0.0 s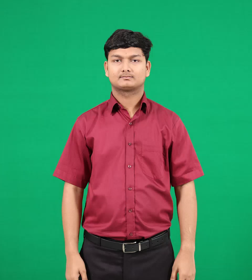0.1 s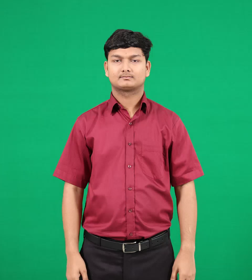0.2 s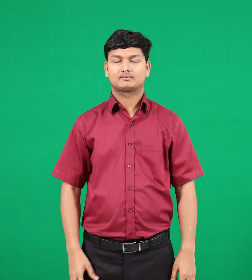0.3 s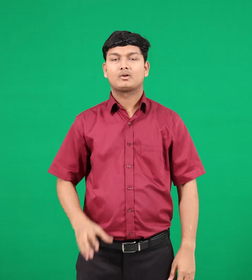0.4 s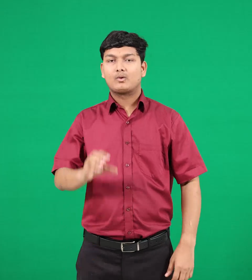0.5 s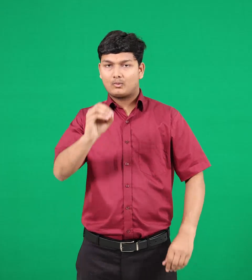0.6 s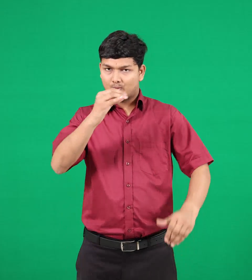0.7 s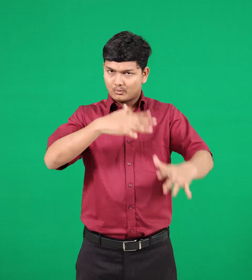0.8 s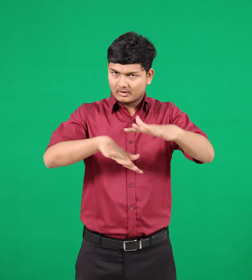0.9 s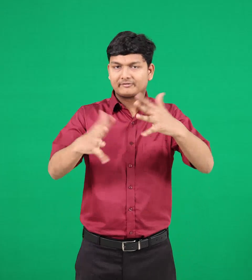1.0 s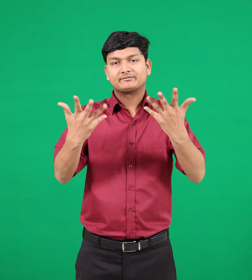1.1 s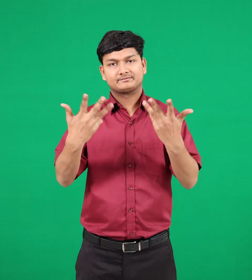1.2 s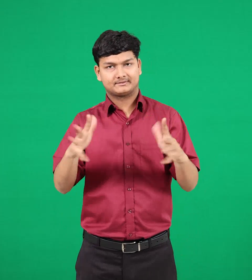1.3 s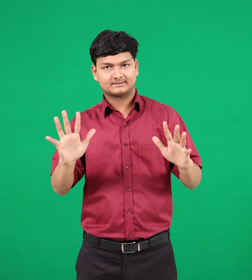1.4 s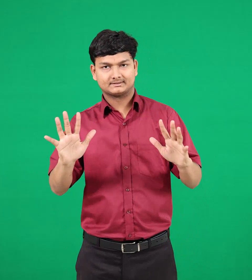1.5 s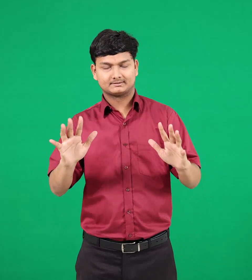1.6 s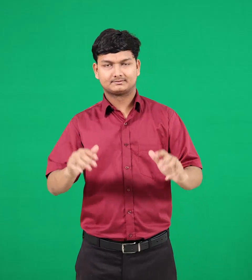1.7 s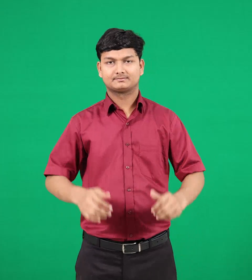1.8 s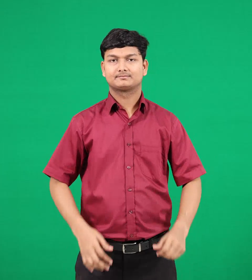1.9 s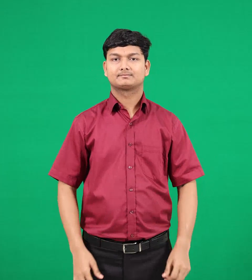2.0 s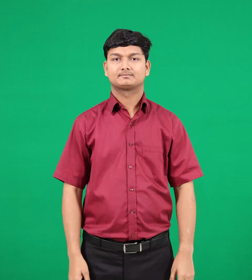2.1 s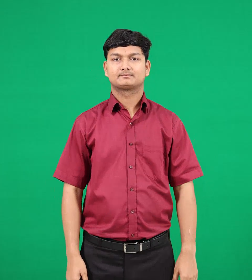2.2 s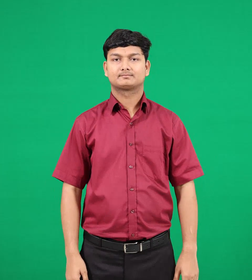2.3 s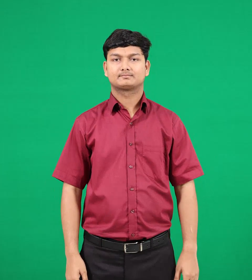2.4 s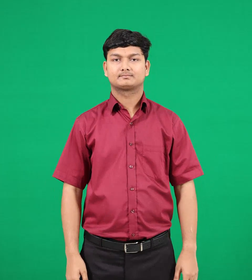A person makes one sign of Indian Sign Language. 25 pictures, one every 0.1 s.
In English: organized
